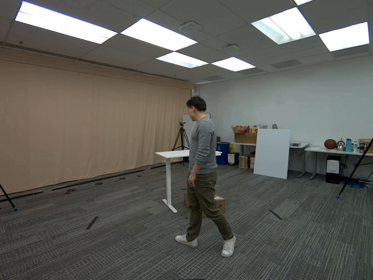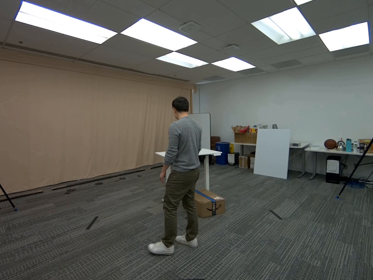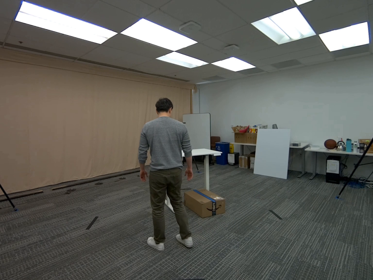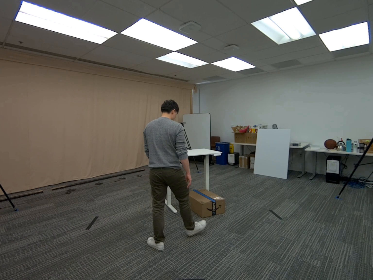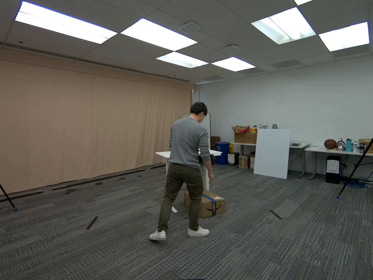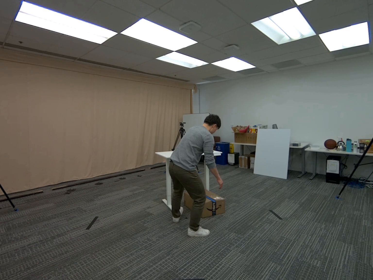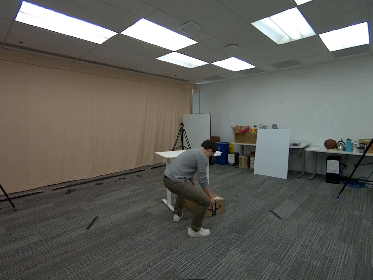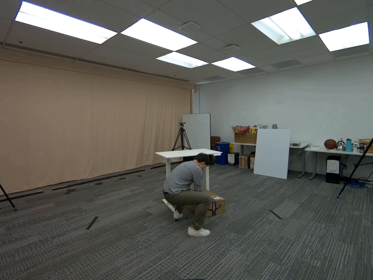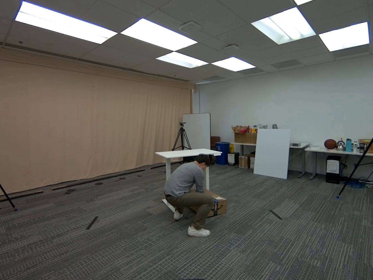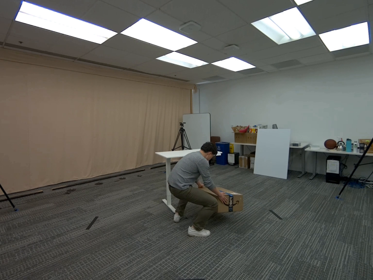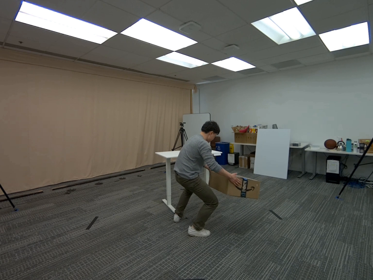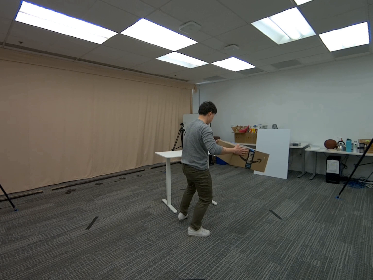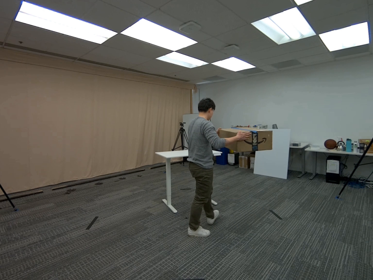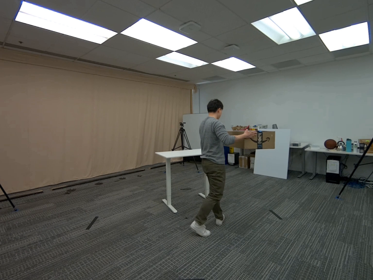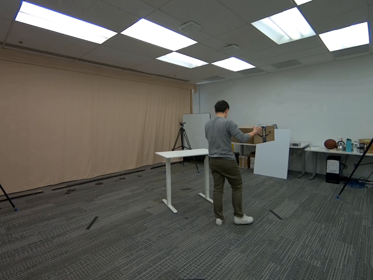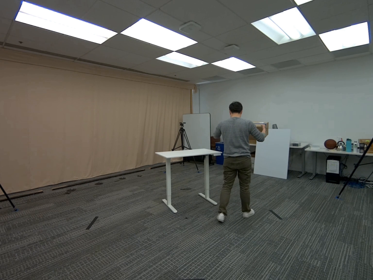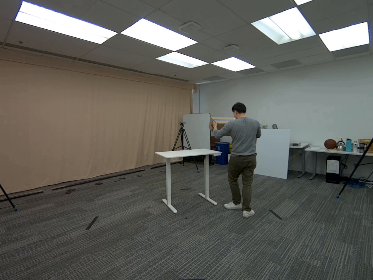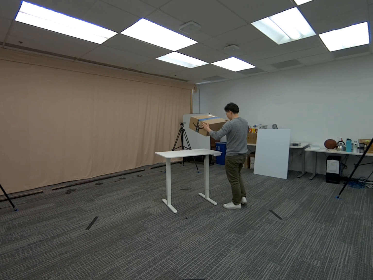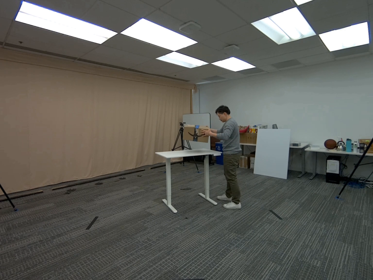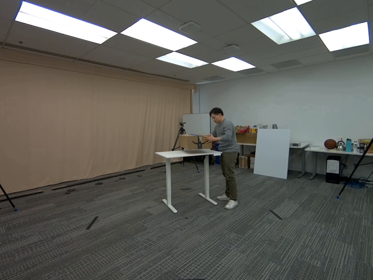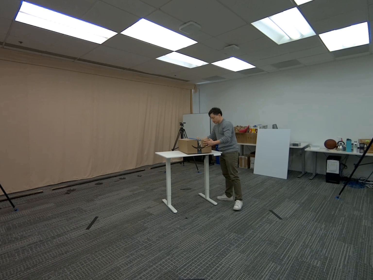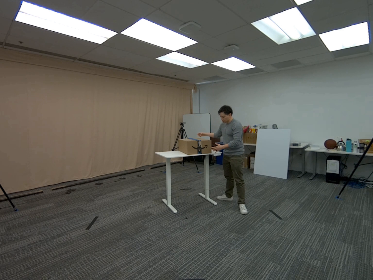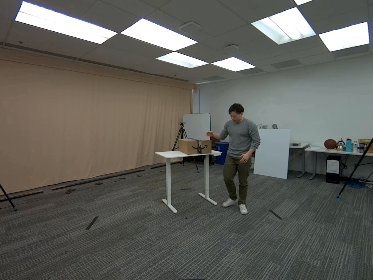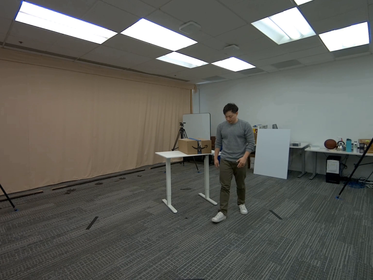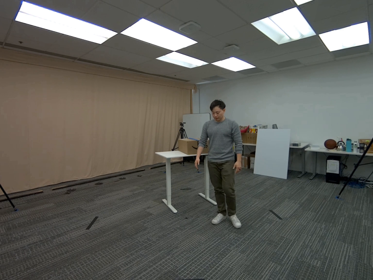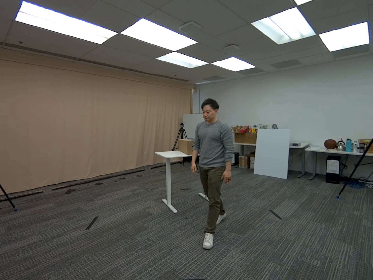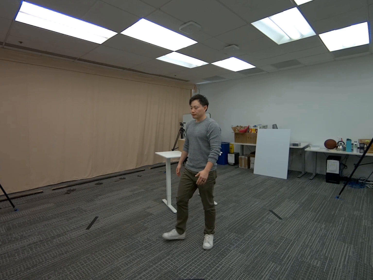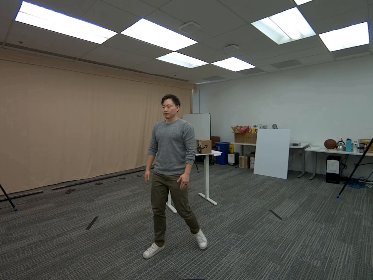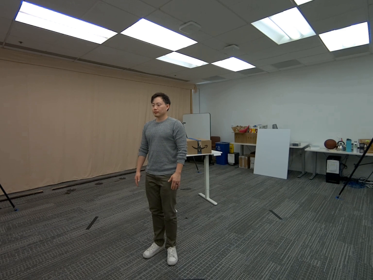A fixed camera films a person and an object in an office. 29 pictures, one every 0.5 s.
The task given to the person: Pick up the big brown cardboard box from the ground and place it on top of the white desk.
